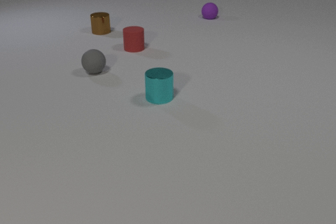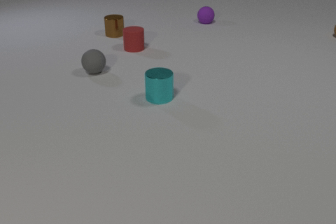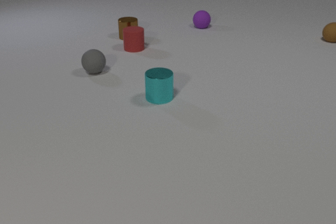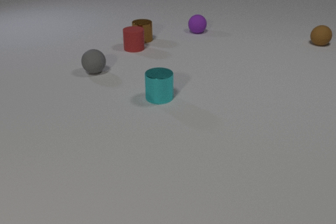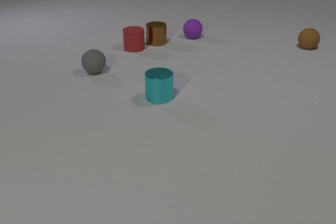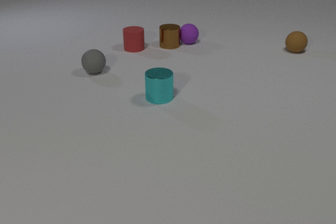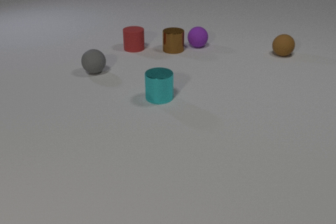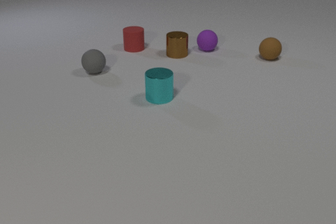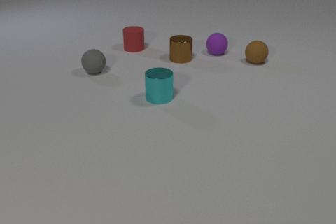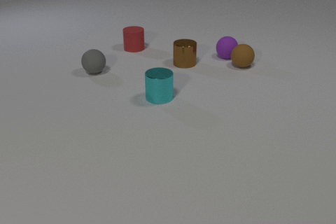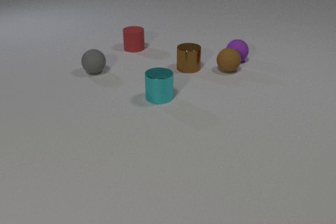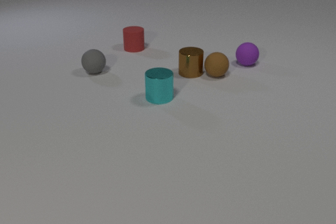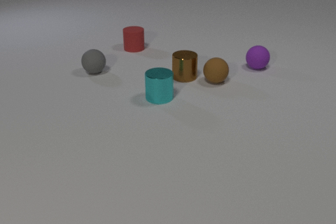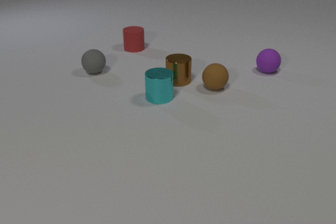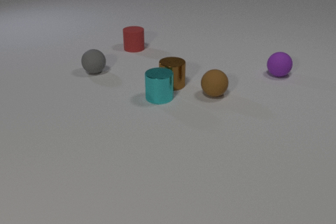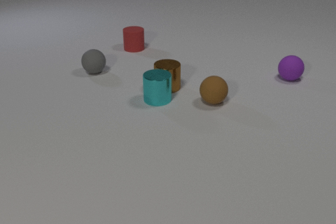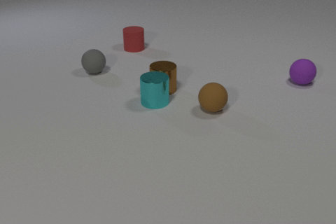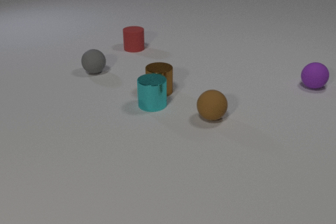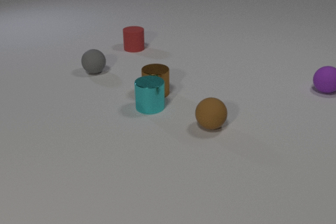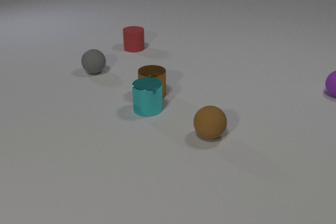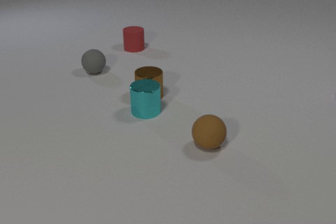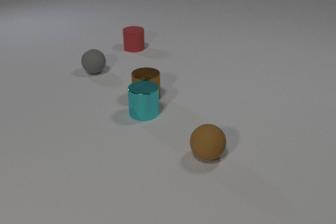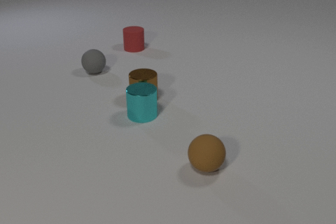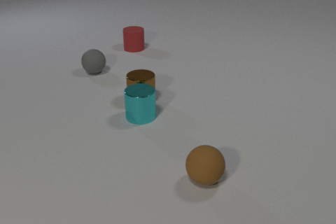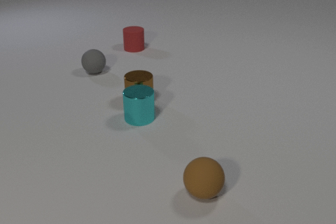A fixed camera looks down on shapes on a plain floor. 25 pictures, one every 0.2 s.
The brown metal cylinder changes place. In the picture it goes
toward the camera.
The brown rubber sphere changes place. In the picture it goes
toward the camera.
0.0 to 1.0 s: The brown metal cylinder slides to the right and toward the camera. The purple rubber sphere rolls toward the camera. The brown rubber sphere comes in at the right edge, rolls toward the camera and to the left. The brown metal cylinder and the purple rubber sphere collide.
1.0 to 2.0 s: The brown metal cylinder slides toward the camera. The purple rubber sphere rolls to the right and toward the camera. The brown rubber sphere rolls toward the camera and to the left. The purple rubber sphere and the brown rubber sphere collide.
2.0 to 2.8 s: The brown metal cylinder slides toward the camera. The purple rubber sphere rolls to the right and toward the camera. The brown rubber sphere rolls toward the camera. The brown metal cylinder and the brown rubber sphere collide.
2.8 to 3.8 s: The brown metal cylinder slides toward the camera and to the left. The purple rubber sphere rolls to the right and toward the camera. The brown rubber sphere rolls toward the camera. The cyan metal cylinder slides toward the camera and to the left. The brown metal cylinder and the cyan metal cylinder collide.
3.8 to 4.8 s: The brown metal cylinder slides to the left and toward the camera. The purple rubber sphere rolls to the right, leaves at the right edge. The brown rubber sphere rolls toward the camera. The cyan metal cylinder slides toward the camera and to the left.
How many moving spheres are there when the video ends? 1.
Are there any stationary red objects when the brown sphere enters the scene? yes.
Are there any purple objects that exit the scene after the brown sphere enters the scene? yes.
